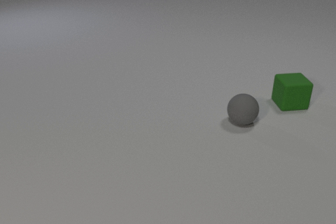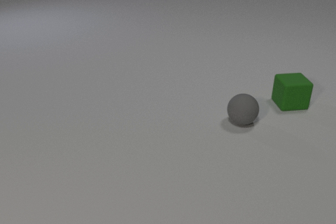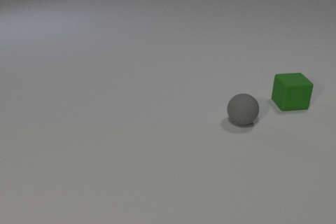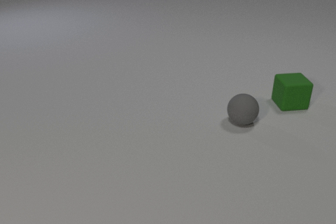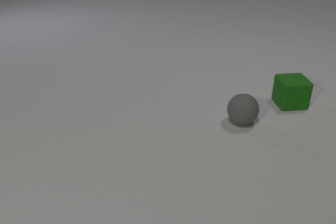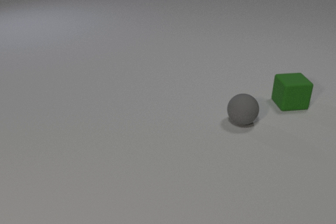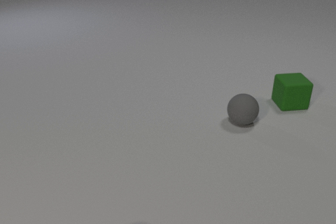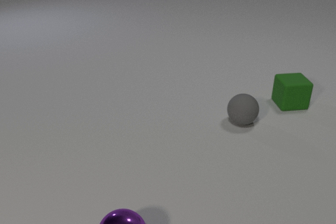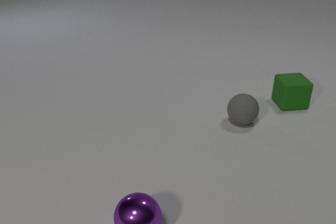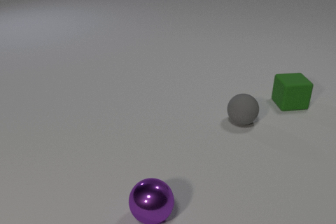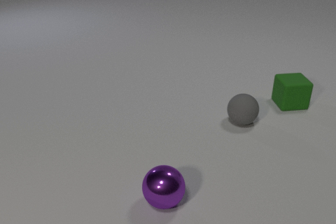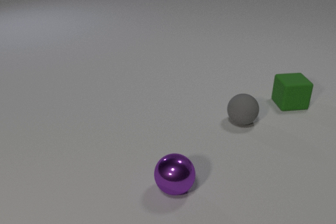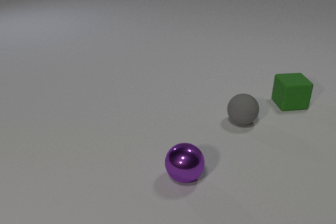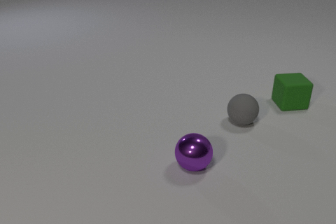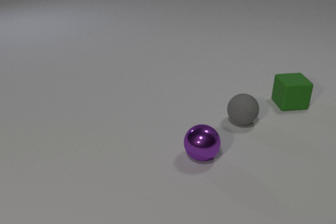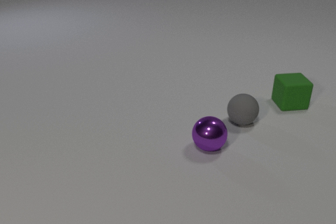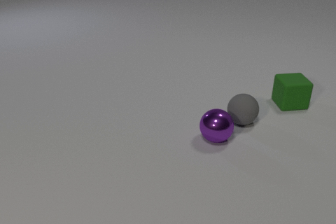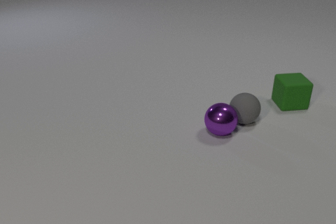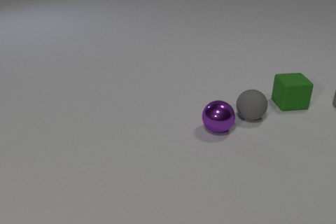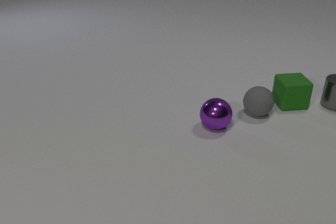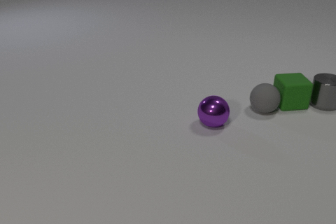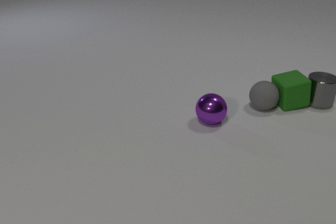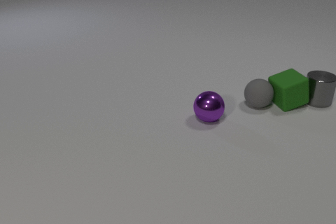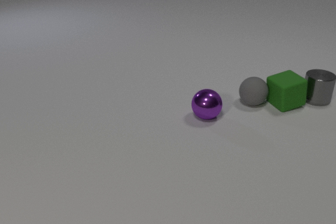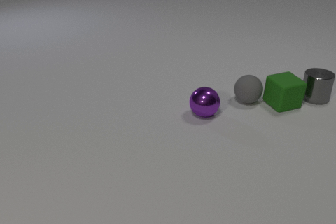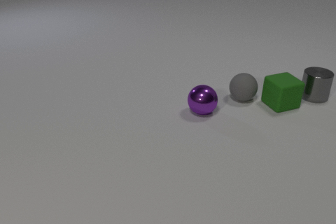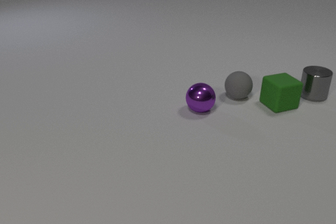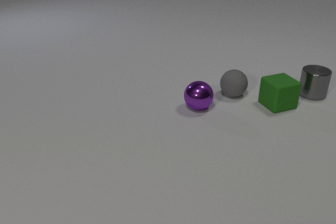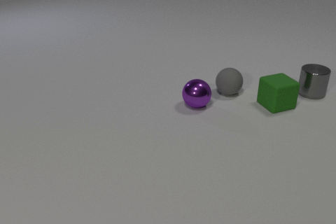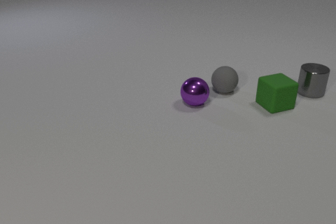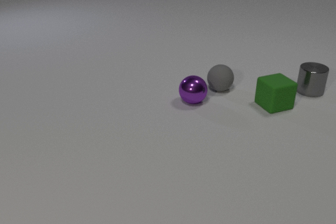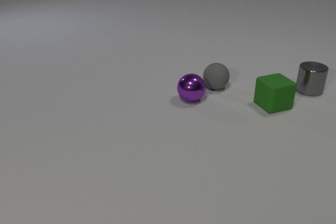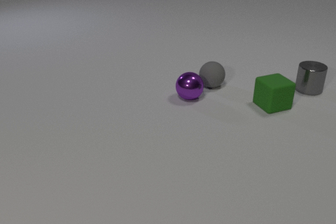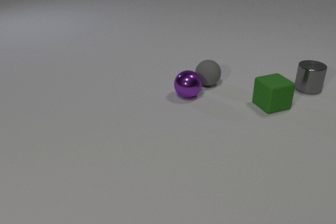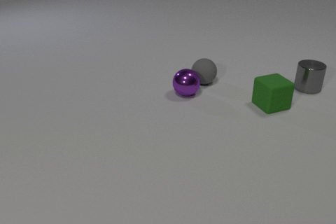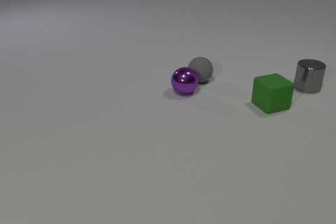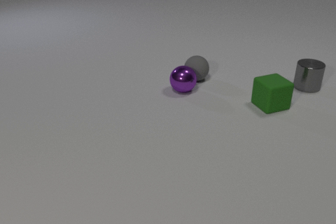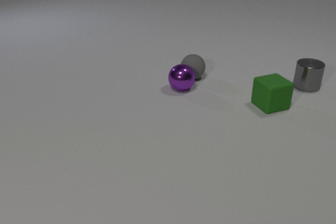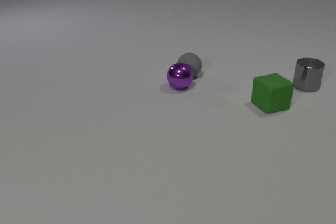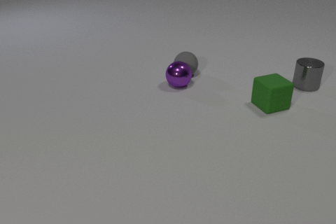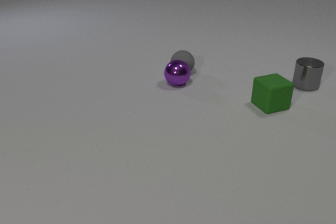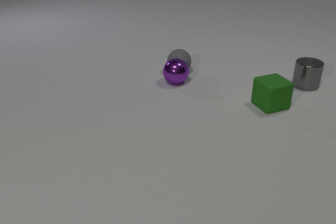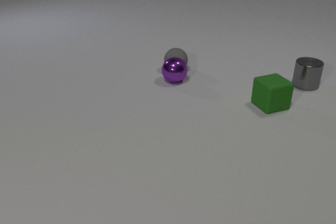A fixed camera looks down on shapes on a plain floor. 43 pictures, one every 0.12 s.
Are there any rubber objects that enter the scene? no.
What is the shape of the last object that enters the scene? cylinder.
How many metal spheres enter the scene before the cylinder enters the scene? 1.
0.00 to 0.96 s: The purple metal sphere comes in at the bottom edge, rolls away from the camera and to the right.
0.96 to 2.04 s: The purple metal sphere rolls away from the camera and to the right. The purple metal sphere and the gray rubber sphere collide.
2.04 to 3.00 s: The purple metal sphere rolls away from the camera and to the left. The gray rubber sphere rolls away from the camera. The gray metal cylinder comes in at the right edge, slides to the left. The green rubber cube slides to the left. The gray rubber sphere and the green rubber cube collide. The gray metal cylinder and the green rubber cube collide.
3.00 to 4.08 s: The purple metal sphere rolls away from the camera and to the left. The gray rubber sphere rolls to the left and away from the camera. The gray metal cylinder slides away from the camera. The green rubber cube slides to the left.
4.08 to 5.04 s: The purple metal sphere rolls away from the camera and to the left. The gray rubber sphere rolls to the left and away from the camera. The gray metal cylinder slides away from the camera.
